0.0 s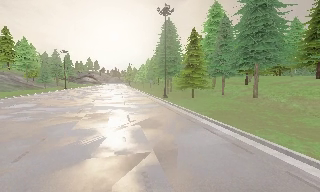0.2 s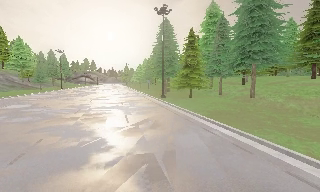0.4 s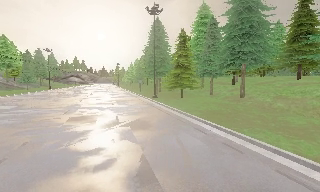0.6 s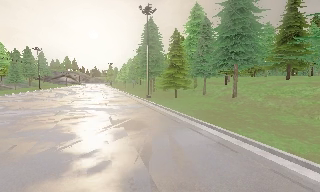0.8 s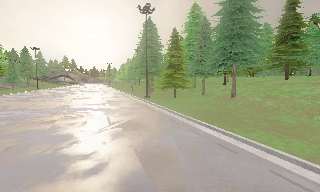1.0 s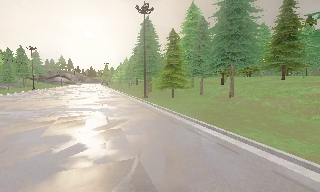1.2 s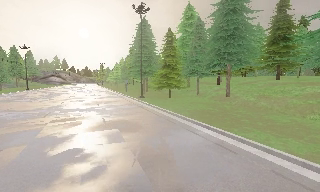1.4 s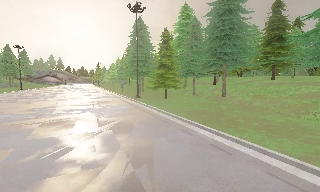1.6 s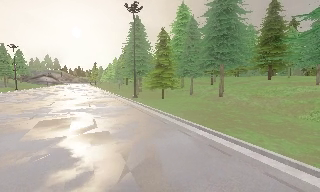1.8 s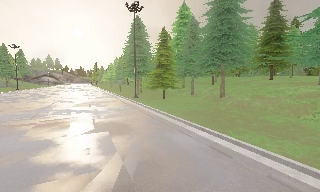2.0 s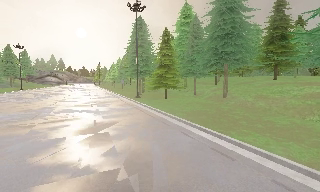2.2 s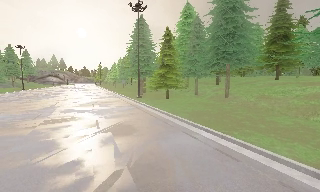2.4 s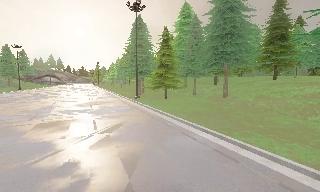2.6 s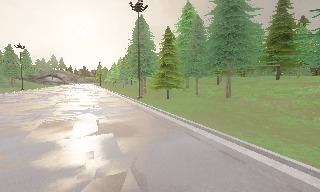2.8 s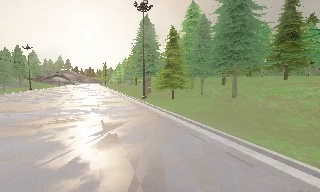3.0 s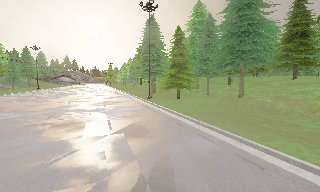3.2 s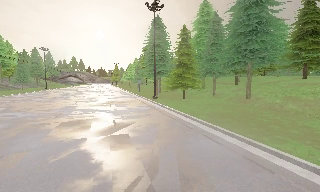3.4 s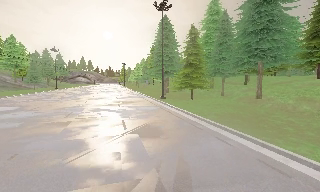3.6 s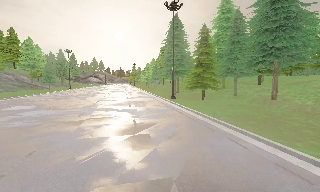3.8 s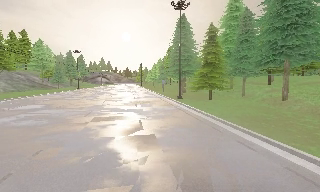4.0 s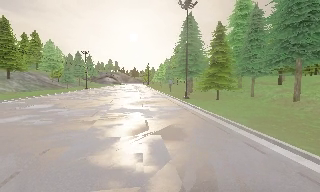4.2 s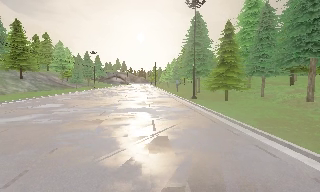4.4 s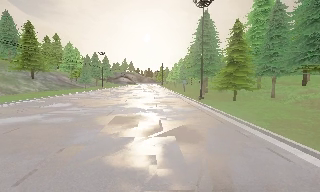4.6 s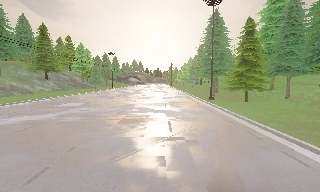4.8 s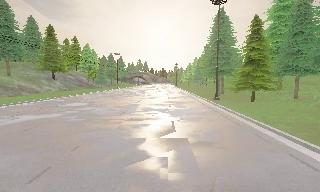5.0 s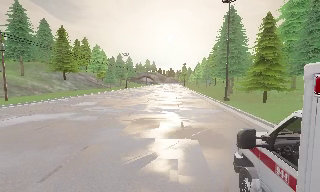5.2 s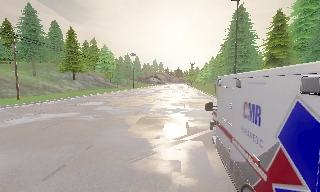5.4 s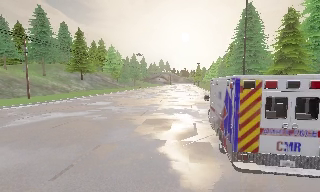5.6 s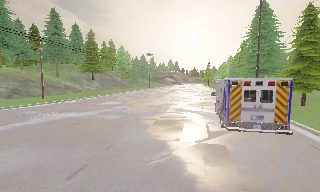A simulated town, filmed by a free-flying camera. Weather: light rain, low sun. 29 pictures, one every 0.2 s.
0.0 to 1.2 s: The camera shifts only a little, or ends up much as it began.
1.2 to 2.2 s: The camera travels forward, about 0.5 m, so what stands in front looms larger.
2.2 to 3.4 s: The camera shifts only a little, or ends up much as it began.
3.4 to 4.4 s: The camera pans to its left, which is counterclockwise from overhead, by about 15 degrees.
4.4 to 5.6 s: The camera swings to its left by about 15 degrees, and the scene slides to the right. It travels forward, about 0.5 m, so what stands in front looms larger.
The film runs forward here.
